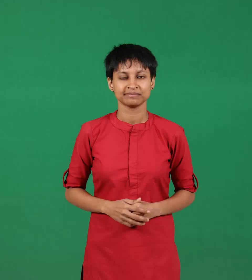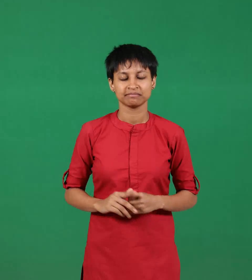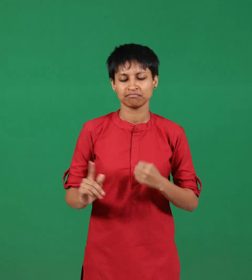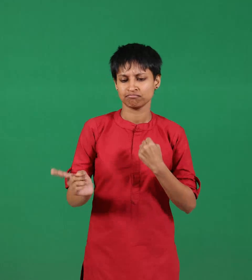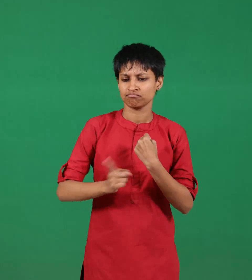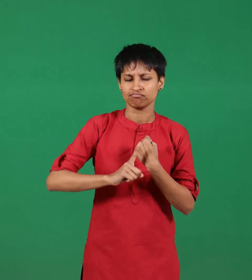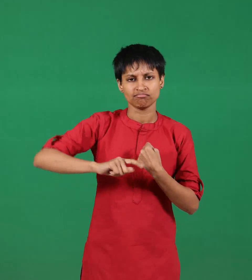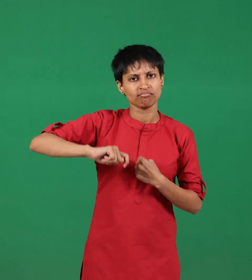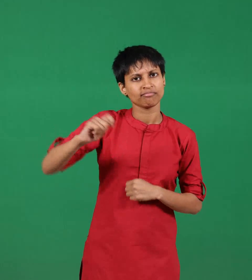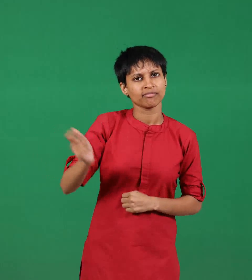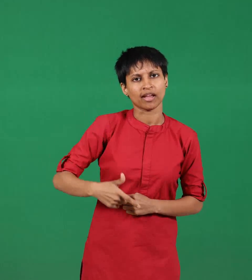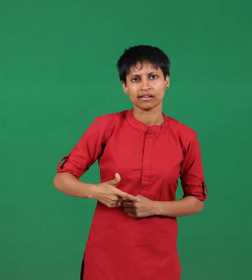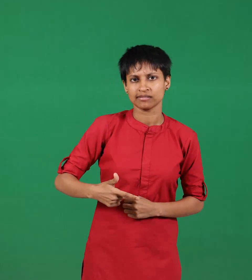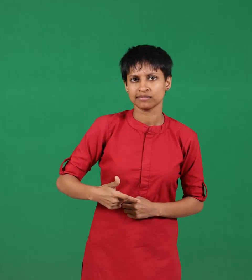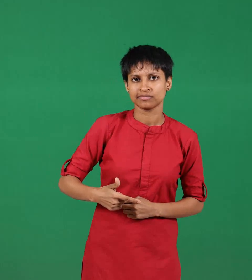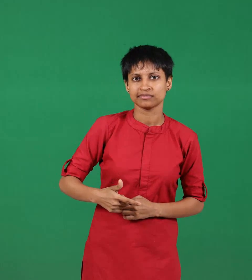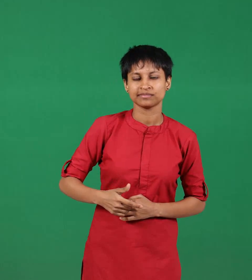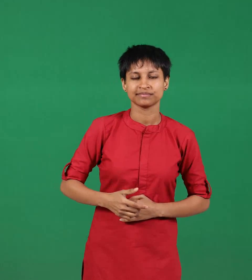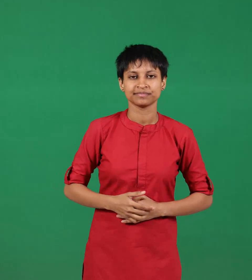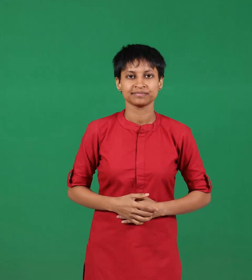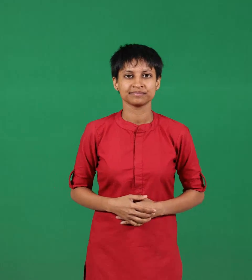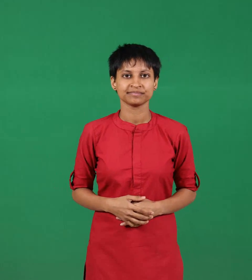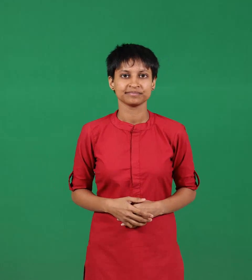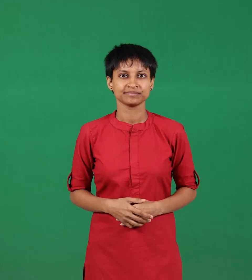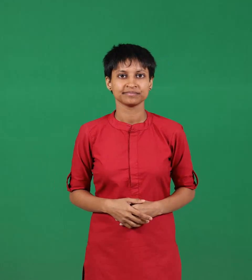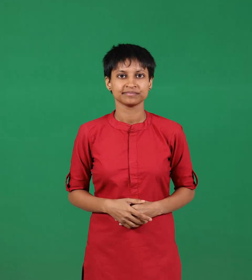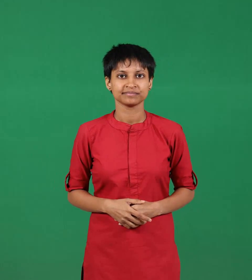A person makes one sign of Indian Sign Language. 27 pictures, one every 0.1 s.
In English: fine
